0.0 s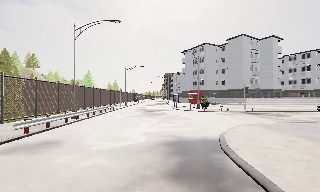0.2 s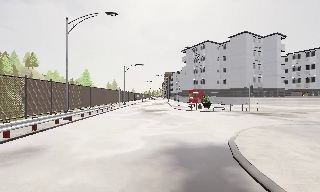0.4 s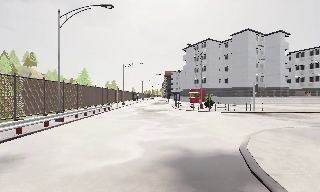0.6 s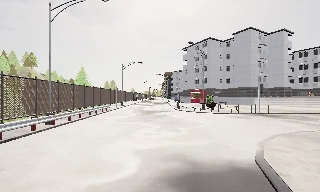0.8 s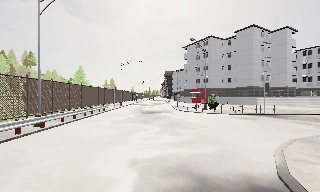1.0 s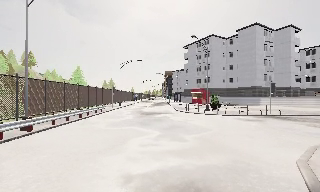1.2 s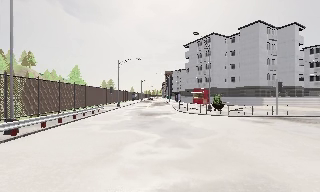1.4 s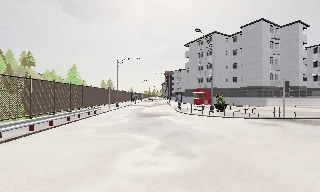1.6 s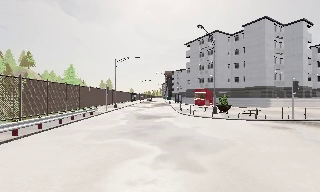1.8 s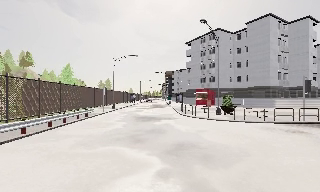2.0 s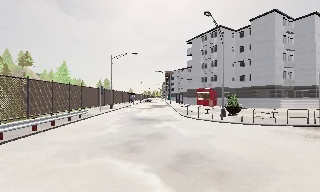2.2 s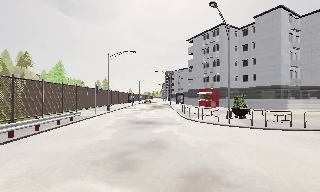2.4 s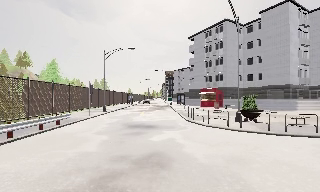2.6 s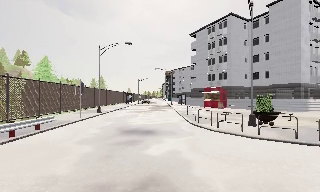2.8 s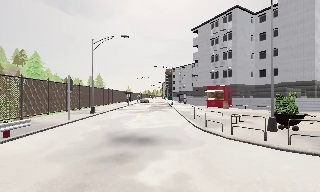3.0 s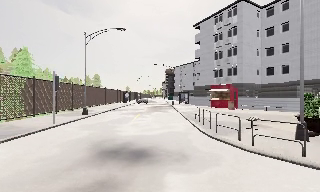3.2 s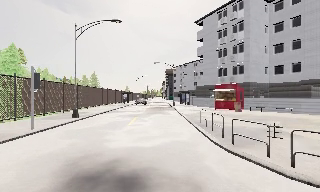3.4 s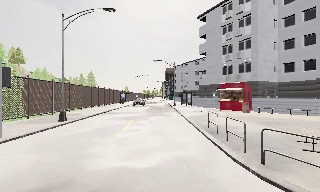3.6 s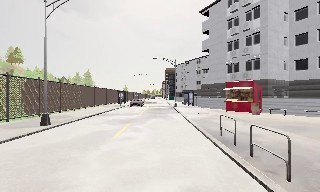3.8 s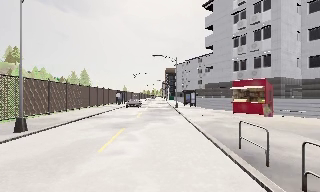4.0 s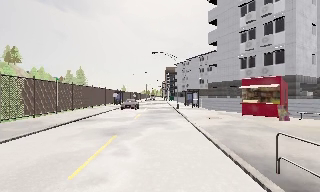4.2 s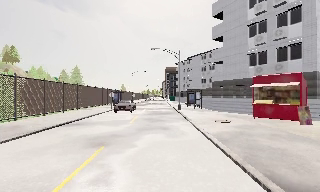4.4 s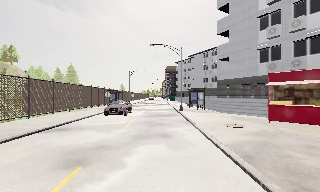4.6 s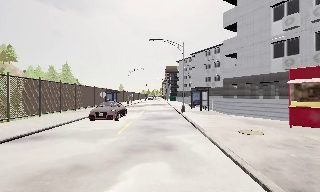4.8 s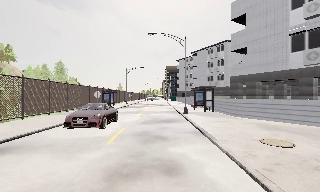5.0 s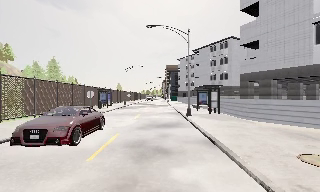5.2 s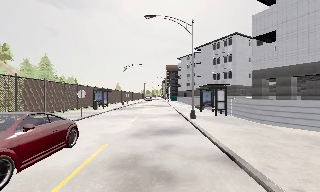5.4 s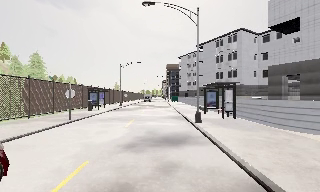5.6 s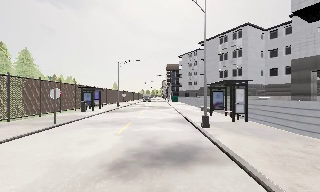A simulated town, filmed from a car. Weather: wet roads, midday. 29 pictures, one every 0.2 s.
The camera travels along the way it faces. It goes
forward.
0.0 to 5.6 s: The camera travels forward, about 40 m, so what stands in front looms larger. It gains speed.
The film runs forward here.
